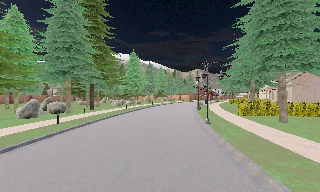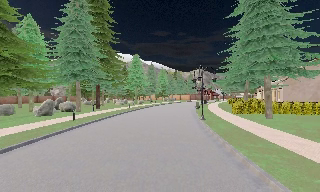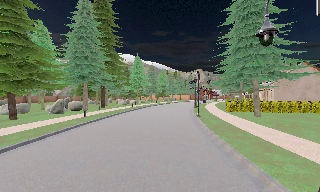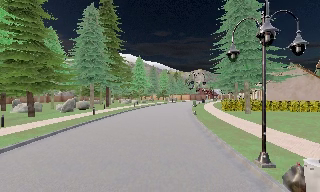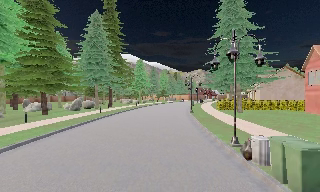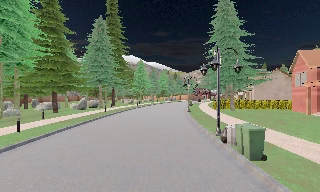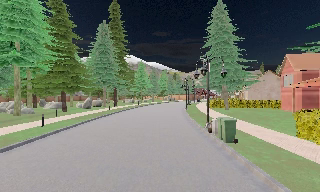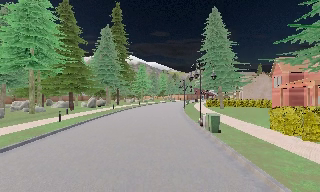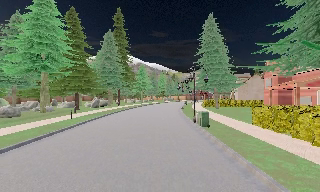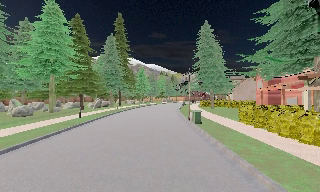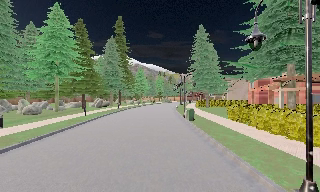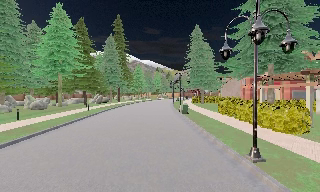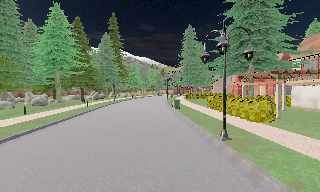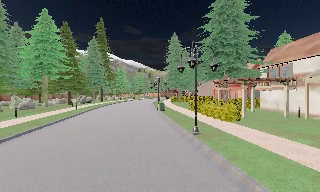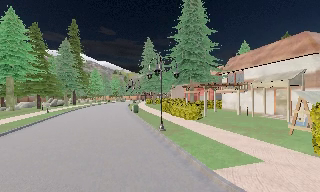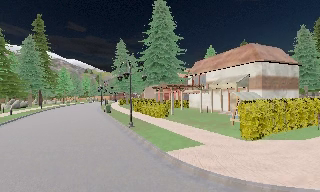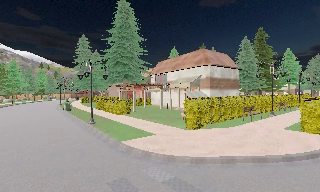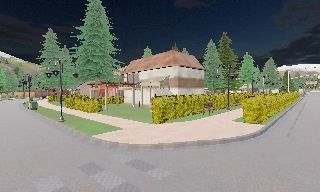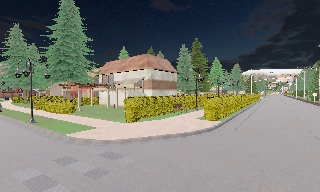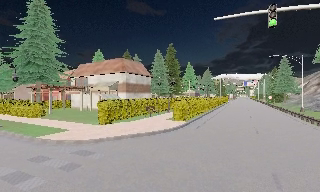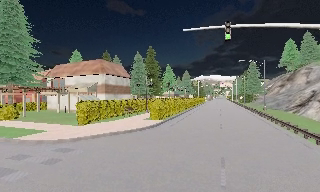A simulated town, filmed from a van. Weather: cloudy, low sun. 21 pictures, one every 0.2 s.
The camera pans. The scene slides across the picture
to the left.
The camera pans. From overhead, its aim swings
clockwise.
0.0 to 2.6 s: The camera travels backward, about 25 m, so what stands in front gets smaller.
2.6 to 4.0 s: The camera pans to its right, which is clockwise from overhead, by about 60 degrees. It travels backward, about 9 m.
The film runs backward here.
